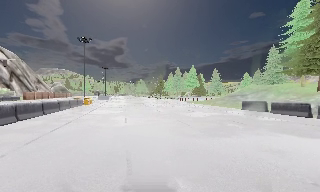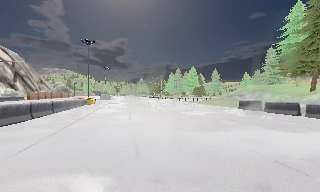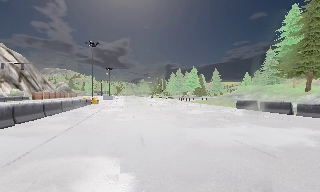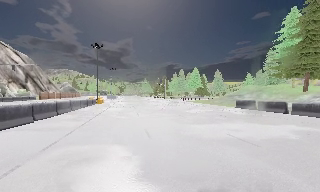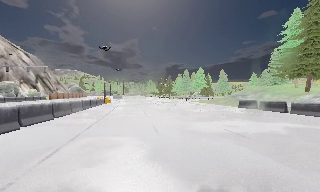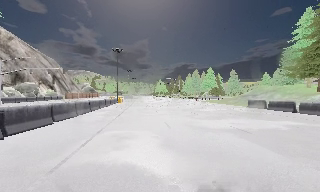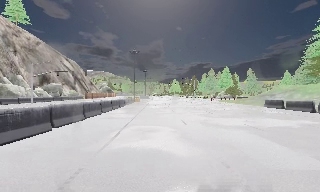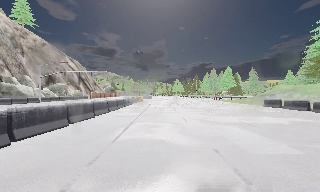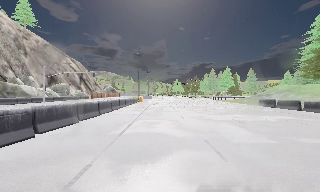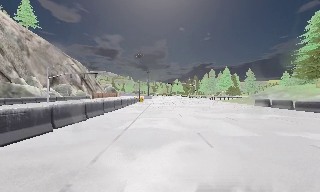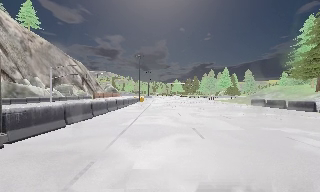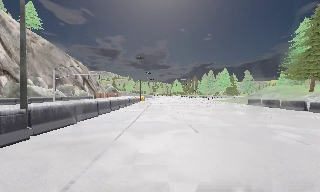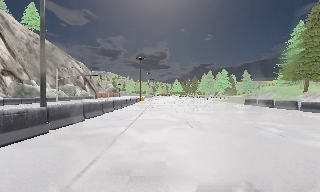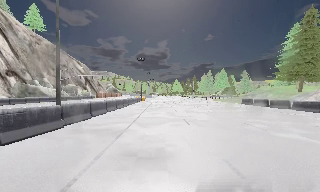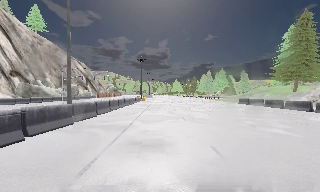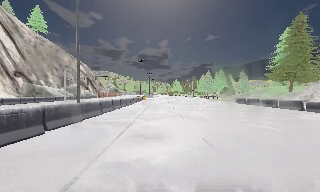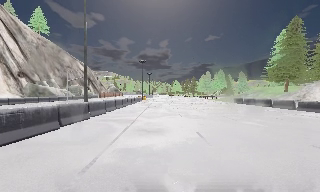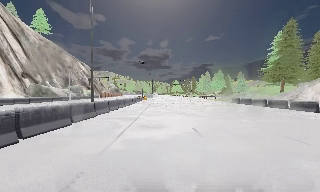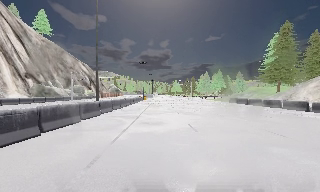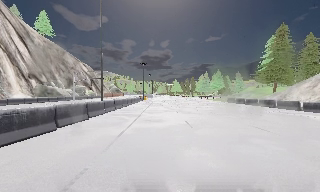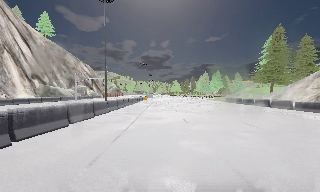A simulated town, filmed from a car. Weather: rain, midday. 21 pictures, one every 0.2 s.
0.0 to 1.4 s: The camera pans to its left, which is counterclockwise from overhead, by about 15 degrees. It travels backward, about 8 m, so what stands in front gets smaller.
1.4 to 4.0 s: The camera travels backward, about 14 m, so what stands in front gets smaller.
The film runs backward here.
